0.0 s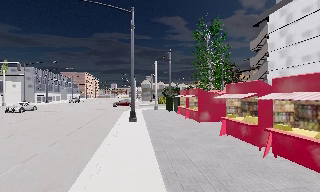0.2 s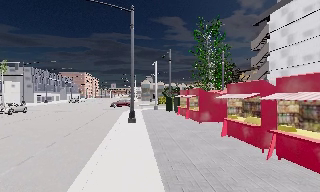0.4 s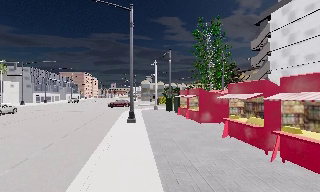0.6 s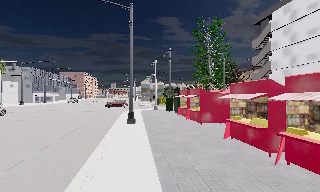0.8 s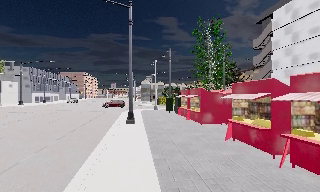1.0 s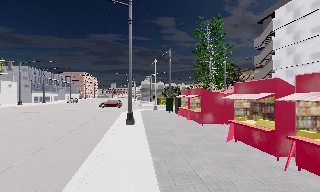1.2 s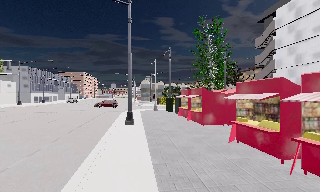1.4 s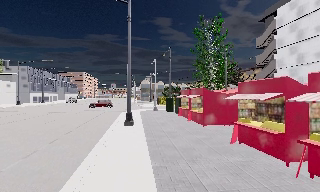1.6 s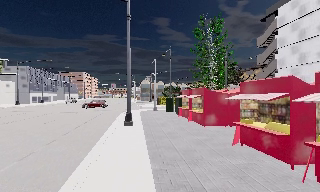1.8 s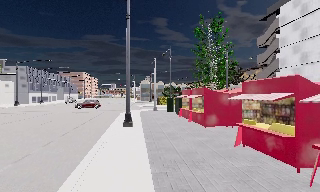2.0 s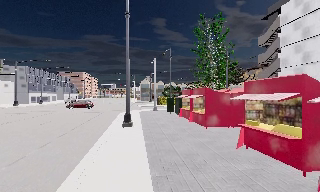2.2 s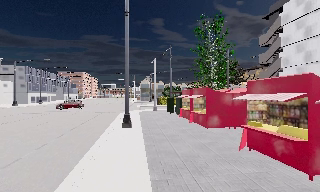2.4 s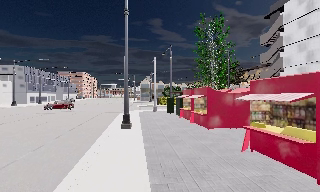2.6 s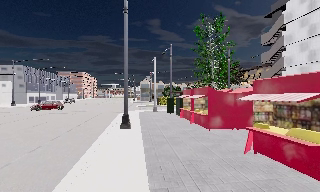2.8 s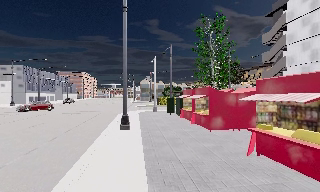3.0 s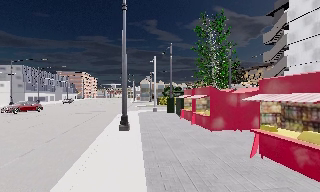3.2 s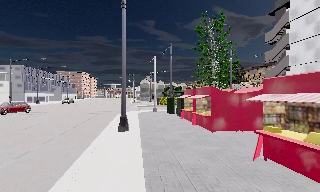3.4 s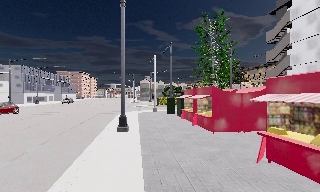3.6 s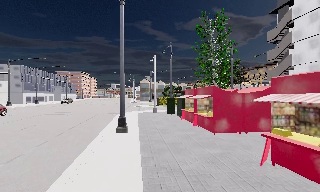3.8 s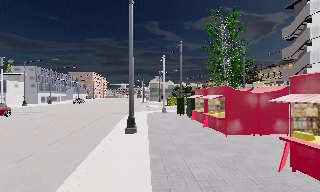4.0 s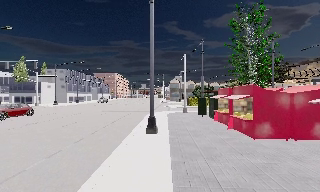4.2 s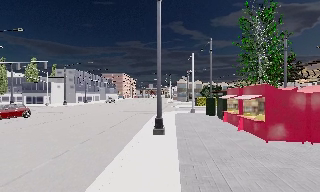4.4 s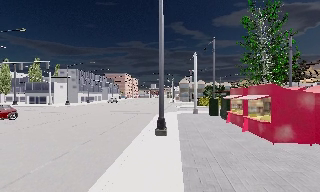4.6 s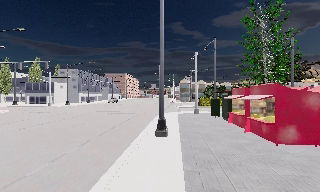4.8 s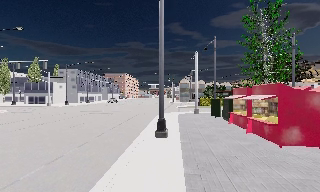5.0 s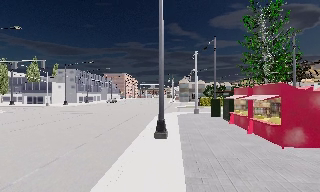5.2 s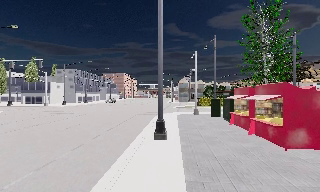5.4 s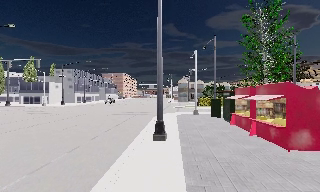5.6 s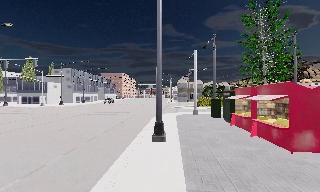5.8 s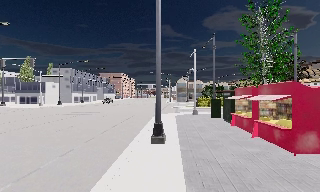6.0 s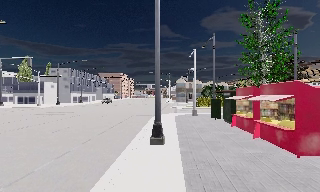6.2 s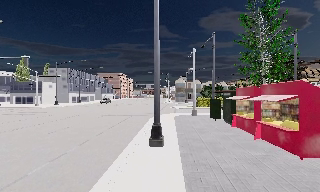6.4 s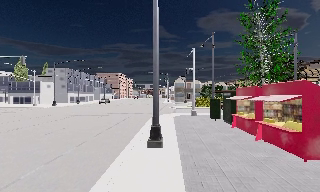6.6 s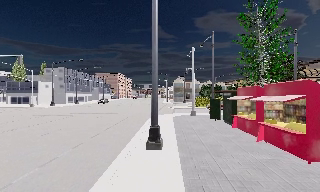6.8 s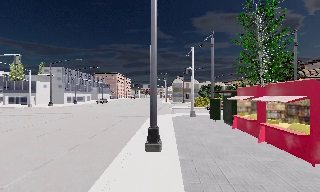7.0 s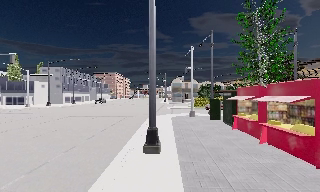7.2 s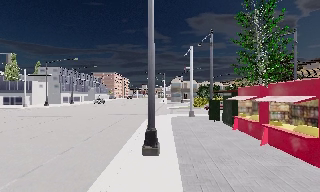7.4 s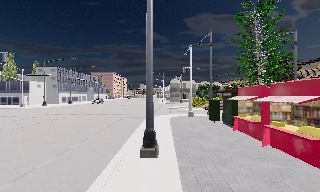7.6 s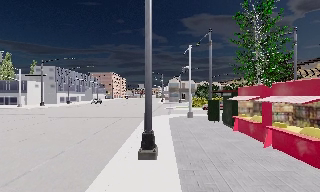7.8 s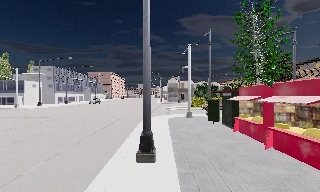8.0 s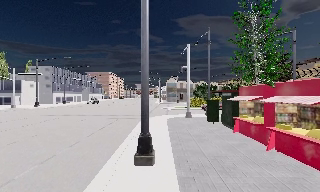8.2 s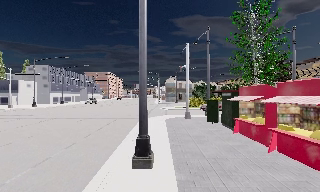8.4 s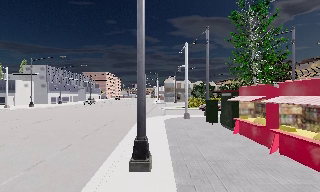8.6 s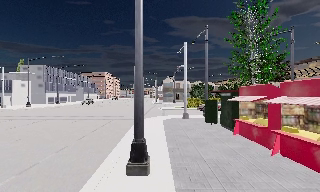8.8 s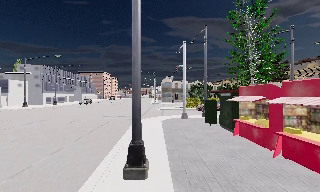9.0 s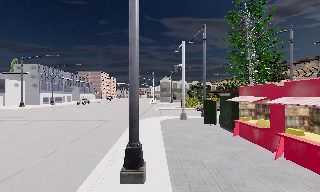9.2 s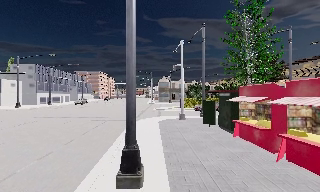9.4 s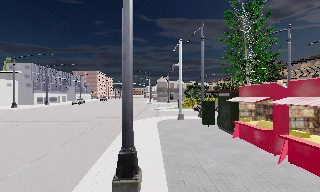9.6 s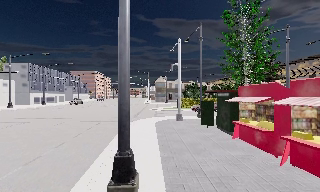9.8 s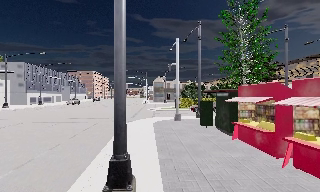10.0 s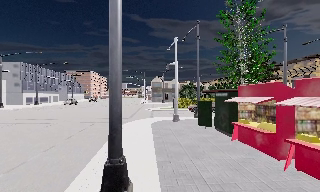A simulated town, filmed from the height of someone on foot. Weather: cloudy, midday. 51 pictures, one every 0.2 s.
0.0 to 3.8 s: The camera travels forward, about 4 m, so what stands in front looms larger.
3.8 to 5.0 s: The camera swings to its left by about 10 degrees, and the scene slides to the right. It travels forward, about 1.5 m, so what stands in front looms larger.
5.0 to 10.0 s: The camera swings to its right by about 10 degrees, and the scene slides to the left. It travels forward, about 6 m, so what stands in front looms larger.
The film runs forward here.
